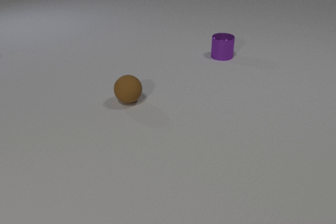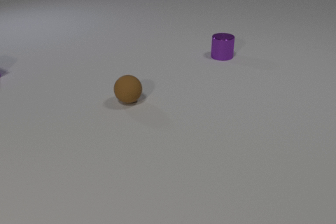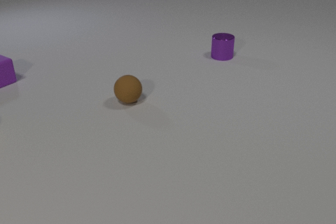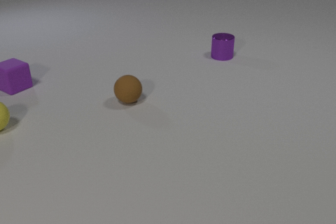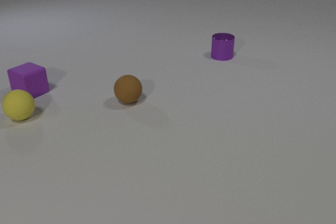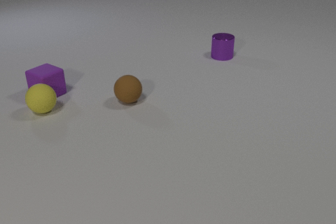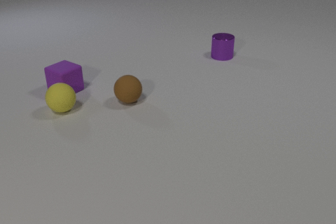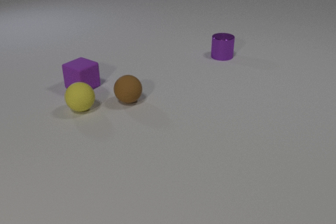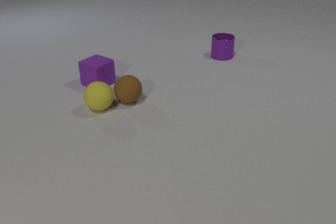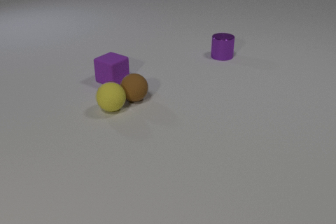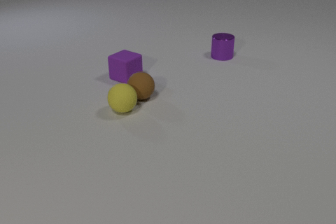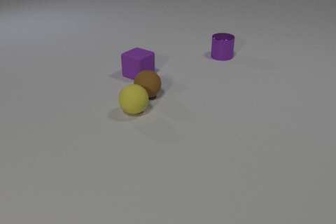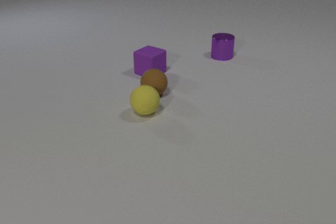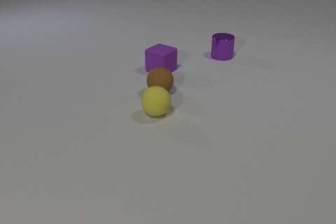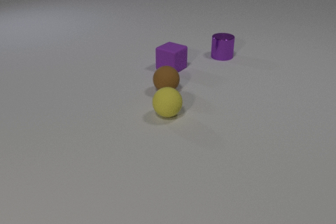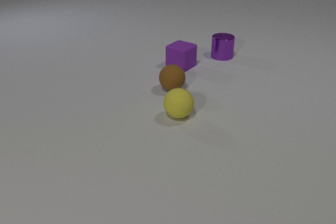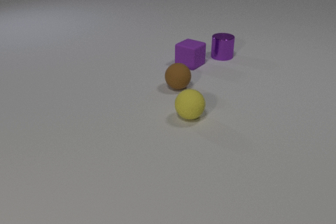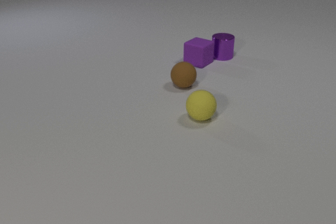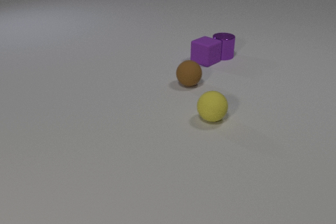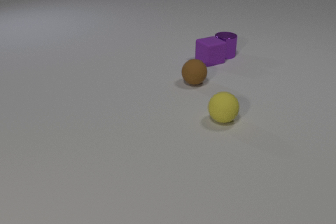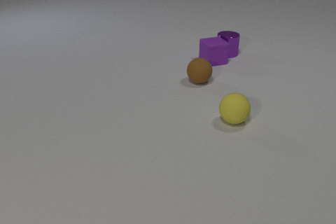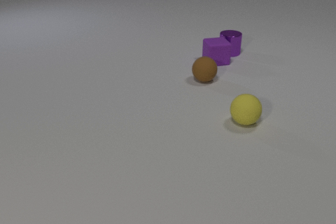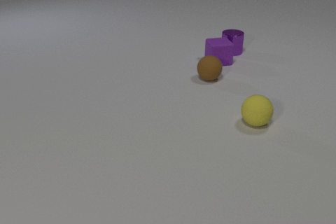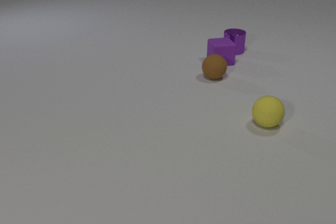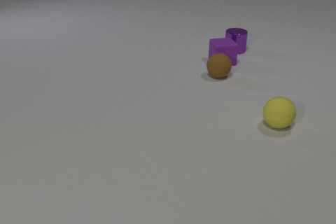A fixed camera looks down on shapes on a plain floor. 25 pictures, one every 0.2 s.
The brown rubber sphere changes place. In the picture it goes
to the right.
The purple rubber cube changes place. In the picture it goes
to the right.
0.0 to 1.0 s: The yellow rubber sphere comes in at the left edge, rolls to the right and away from the camera. The purple rubber cube comes in at the left edge, slides toward the camera and to the right. The yellow rubber sphere and the purple rubber cube collide.
1.0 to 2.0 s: The yellow rubber sphere rolls to the right. The purple rubber cube slides to the right. The brown rubber sphere rolls to the right and away from the camera. The yellow rubber sphere and the brown rubber sphere collide.
2.0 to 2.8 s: The yellow rubber sphere rolls to the right. The purple rubber cube slides to the right and away from the camera. The brown rubber sphere rolls to the right and away from the camera.
2.8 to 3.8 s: The yellow rubber sphere rolls to the right. The purple rubber cube slides to the right and away from the camera, spins so that its near face slides to the left, clockwise seen from above. The brown rubber sphere rolls to the right and away from the camera. The purple rubber cube and the purple metal cylinder collide.
3.8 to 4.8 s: The yellow rubber sphere rolls to the right. The purple rubber cube slides to the right. The brown rubber sphere rolls to the right and away from the camera. The purple metal cylinder slides away from the camera and to the right.
What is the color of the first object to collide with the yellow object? purple.
Are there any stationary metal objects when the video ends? no.
How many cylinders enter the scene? 0.
